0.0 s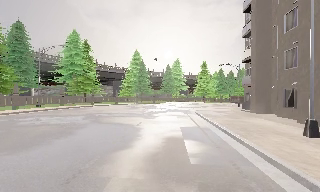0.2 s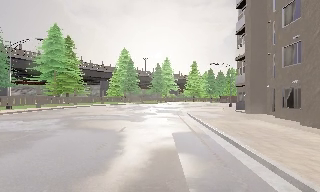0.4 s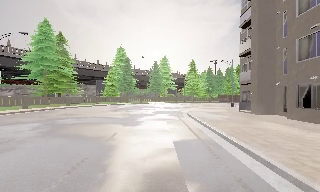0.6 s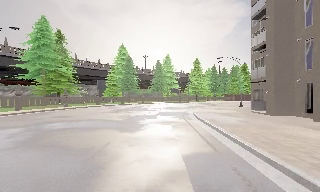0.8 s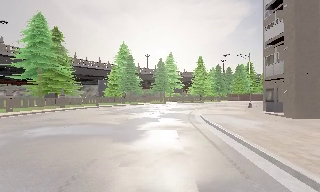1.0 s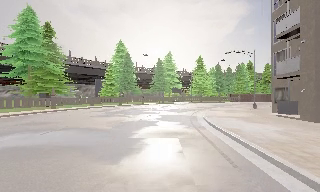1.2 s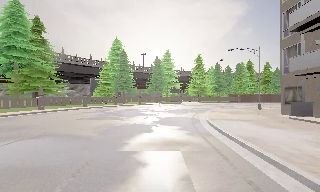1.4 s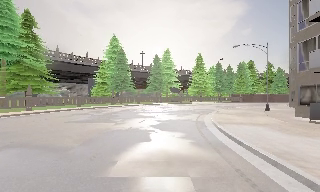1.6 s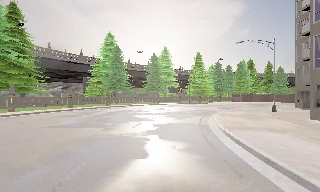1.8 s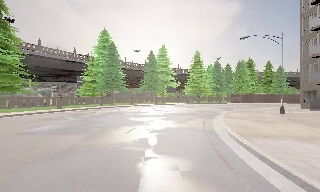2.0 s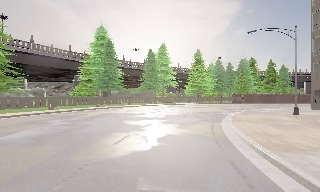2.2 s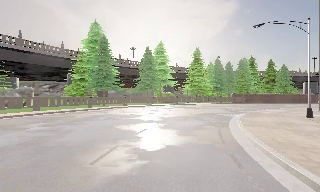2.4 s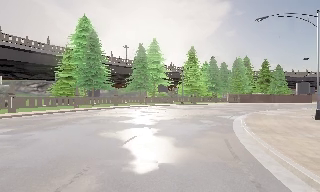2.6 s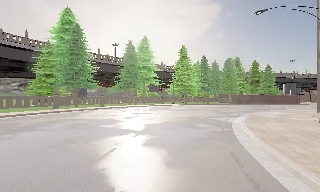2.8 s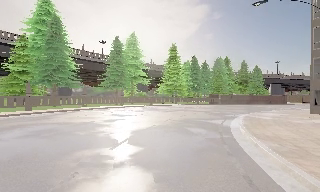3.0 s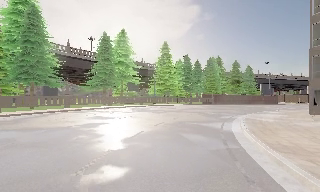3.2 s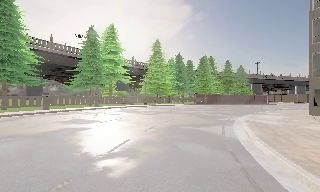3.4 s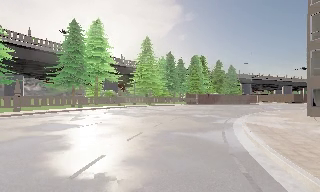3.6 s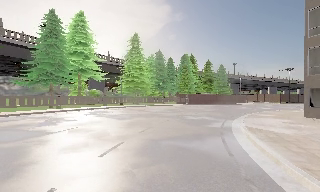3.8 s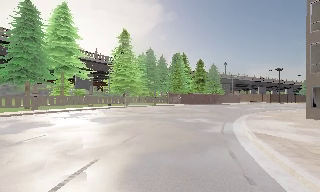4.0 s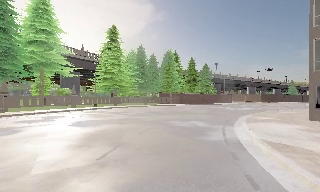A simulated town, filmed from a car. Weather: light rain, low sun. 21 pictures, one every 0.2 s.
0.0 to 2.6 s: The camera swings to its right by about 10 degrees, and the scene slides to the left. It travels forward, about 20 m, so what stands in front looms larger.
2.6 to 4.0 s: The scene slides to the left, as the camera pans about 25 degrees to its right. It travels forward, about 11 m, so what stands in front looms larger.
The film runs forward here.
